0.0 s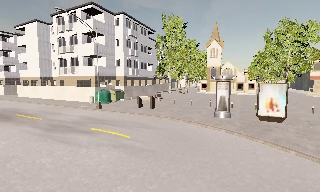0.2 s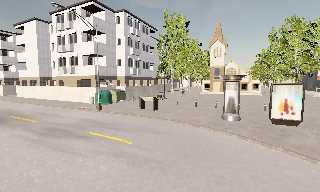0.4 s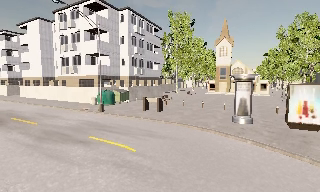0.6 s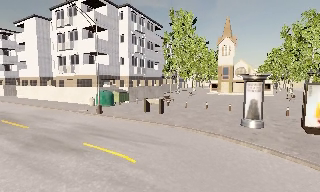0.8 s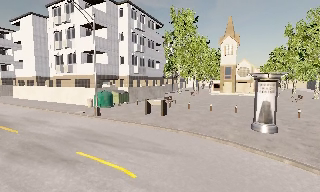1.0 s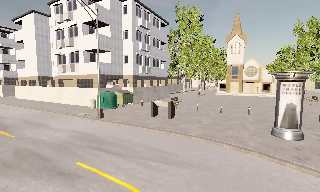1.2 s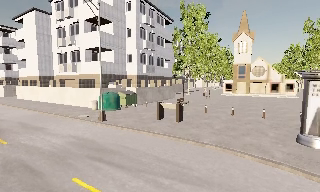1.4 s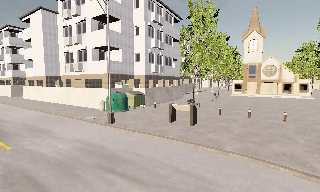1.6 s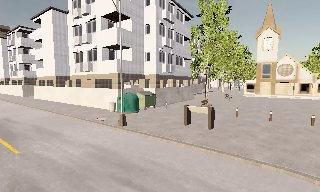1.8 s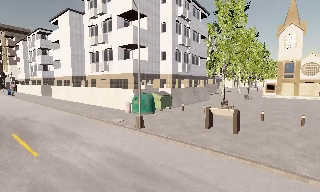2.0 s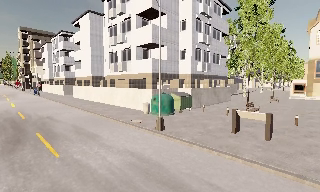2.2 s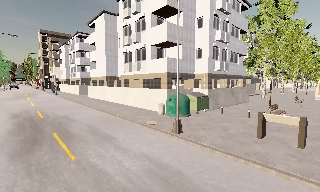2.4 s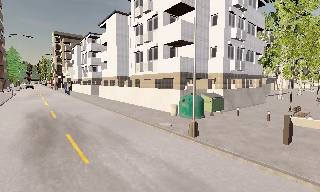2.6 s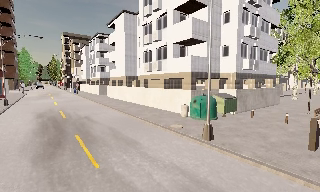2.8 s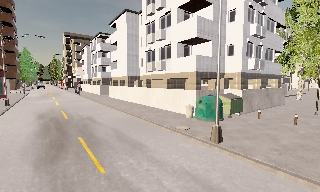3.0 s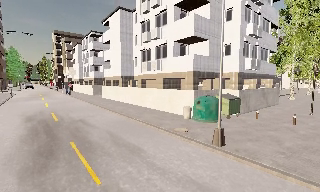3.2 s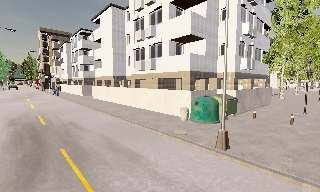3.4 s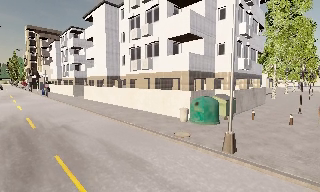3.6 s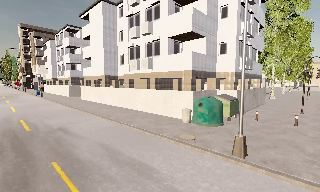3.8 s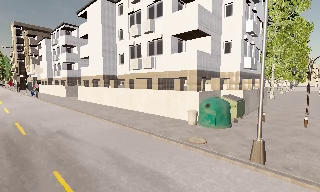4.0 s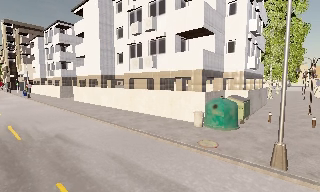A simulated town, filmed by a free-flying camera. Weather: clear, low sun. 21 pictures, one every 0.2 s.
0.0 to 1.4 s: The camera travels forward, about 6 m, so what stands in front looms larger.
1.4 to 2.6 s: The camera pans to its left, which is counterclockwise from overhead, by about 20 degrees. It travels forward and to its left, about 3.5 m, so what stands in front looms larger.
2.6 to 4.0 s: The camera pans to its right, which is clockwise from overhead, by about 15 degrees. It travels forward and to its left, about 4 m, so what stands in front looms larger. It gains speed.
The film runs backward here.
